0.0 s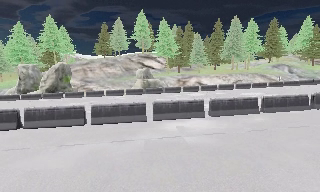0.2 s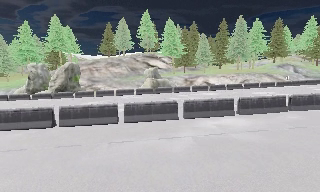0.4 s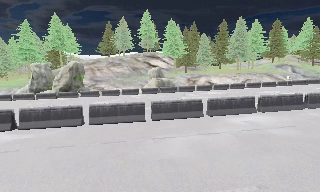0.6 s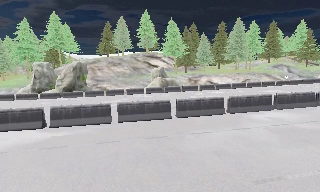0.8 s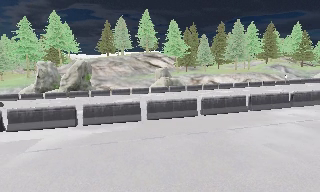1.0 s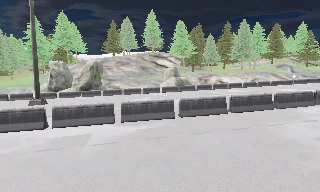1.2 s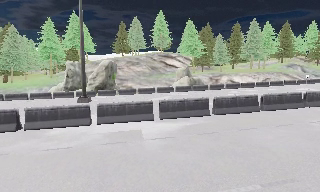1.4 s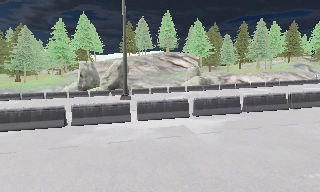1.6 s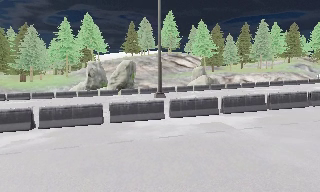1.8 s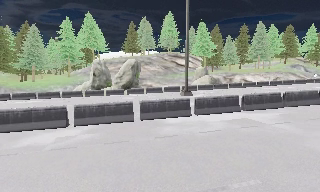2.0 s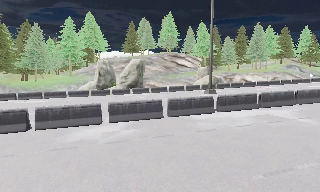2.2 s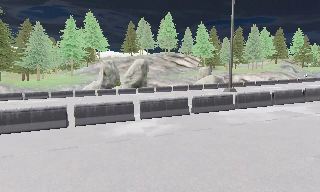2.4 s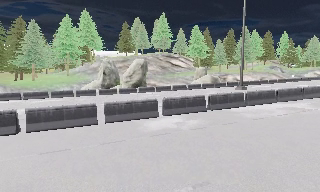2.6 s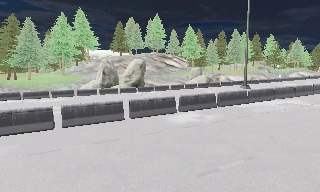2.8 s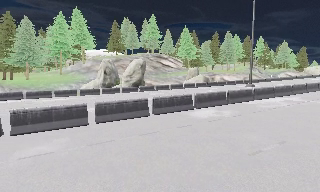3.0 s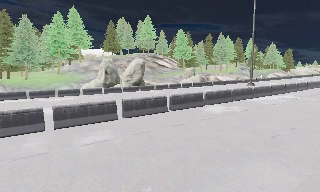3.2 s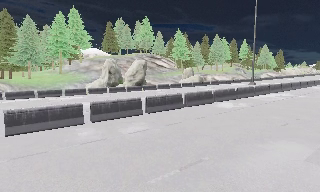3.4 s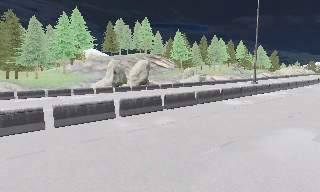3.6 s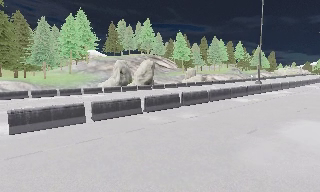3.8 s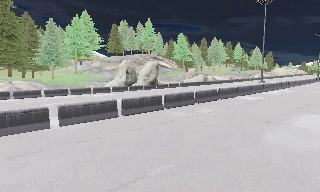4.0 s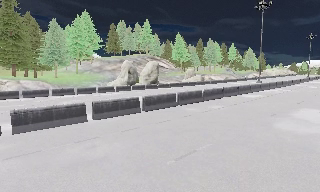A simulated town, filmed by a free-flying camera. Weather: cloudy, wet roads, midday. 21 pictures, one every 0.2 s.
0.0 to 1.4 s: The camera travels to its left, about 14 m, so close, fixed things drift to the right.
1.4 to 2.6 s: The camera pans to its right, which is clockwise from overhead, by about 15 degrees. It travels to its left, about 13 m, so close, fixed things drift to the right.
2.6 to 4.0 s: The camera pans to its right, which is clockwise from overhead, by about 15 degrees. It travels to its left and backward, about 15 m, so close, fixed things drift to the right.
The film runs backward here.
